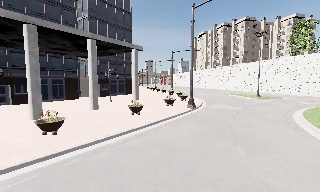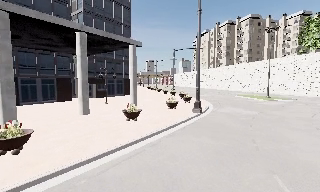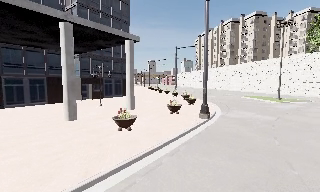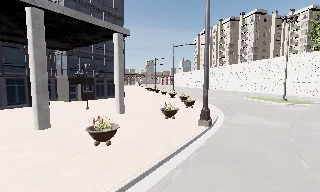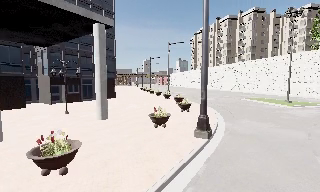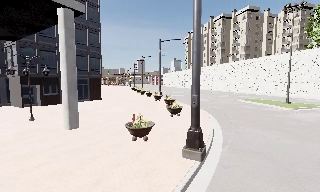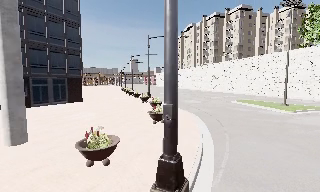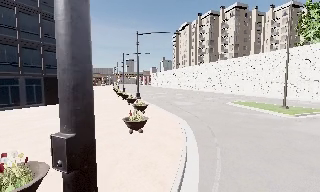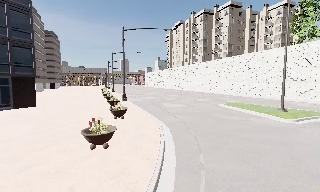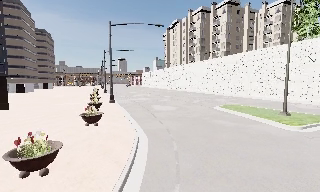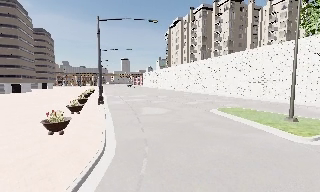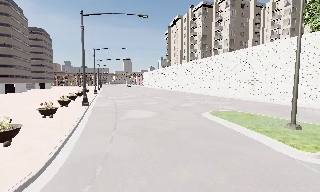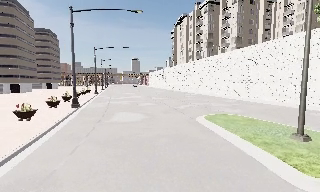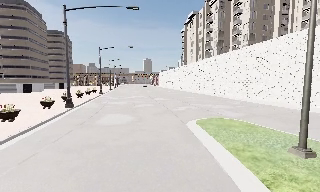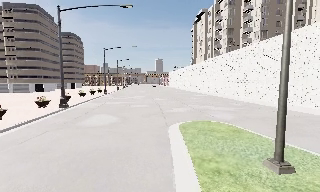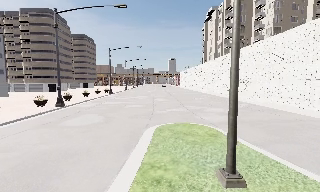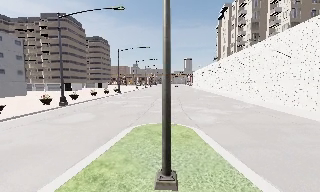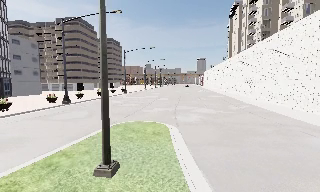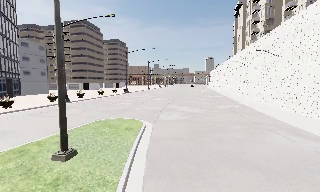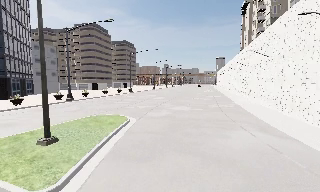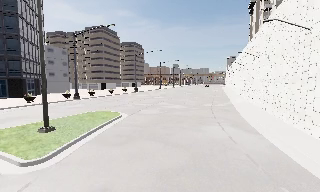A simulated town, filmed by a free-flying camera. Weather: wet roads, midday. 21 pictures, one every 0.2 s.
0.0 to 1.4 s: The camera travels forward, about 15 m, so what stands in front looms larger.
1.4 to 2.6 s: The camera travels forward and to its right, about 13 m, so what stands in front looms larger.
2.6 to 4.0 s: The camera pans to its left, which is counterclockwise from overhead, by about 30 degrees. It travels to its right, about 15 m, so close, fixed things drift to the left.
The film runs backward here.
